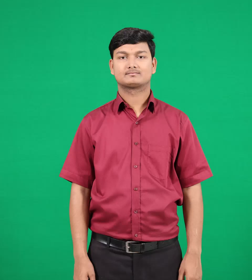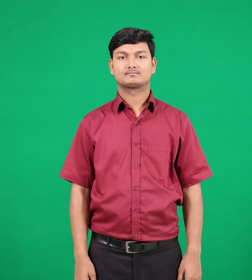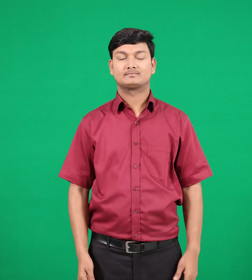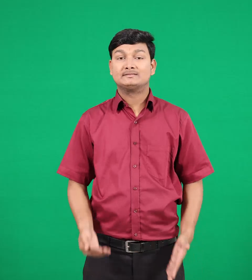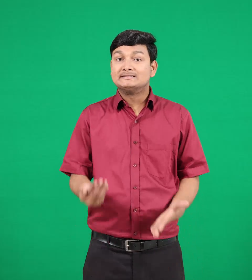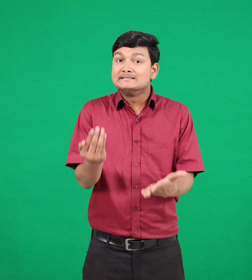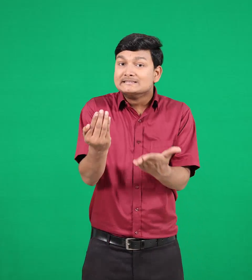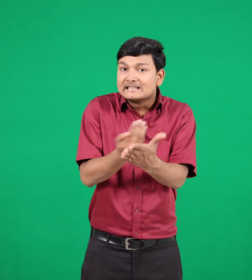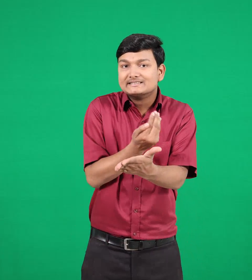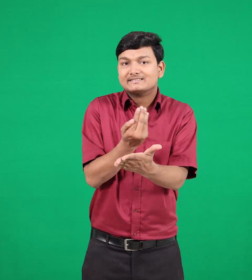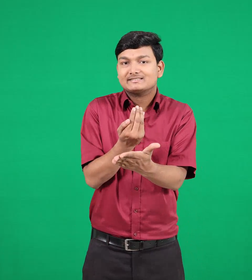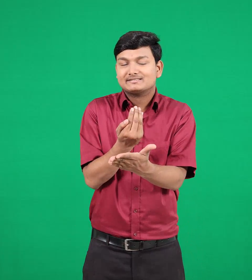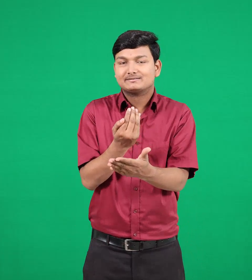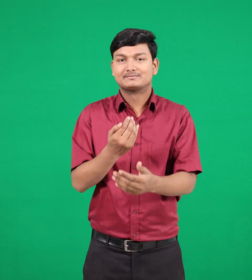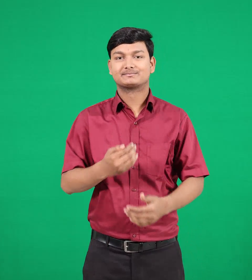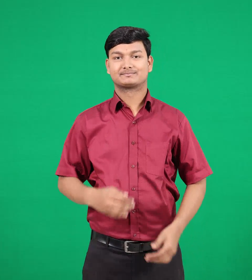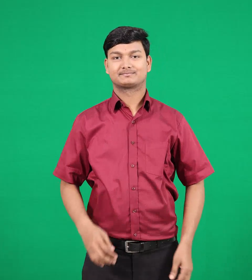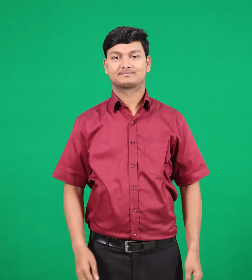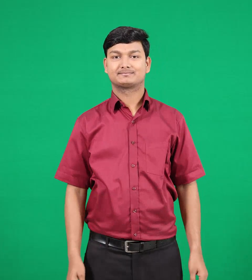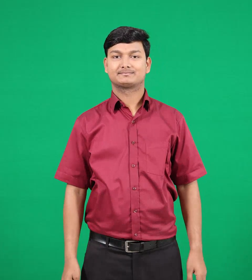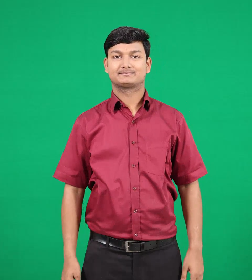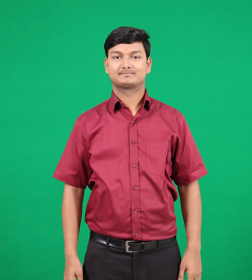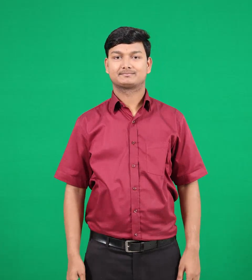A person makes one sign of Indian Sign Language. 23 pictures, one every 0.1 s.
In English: save
